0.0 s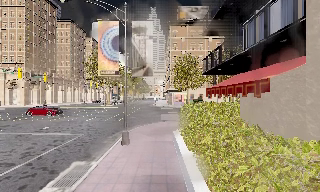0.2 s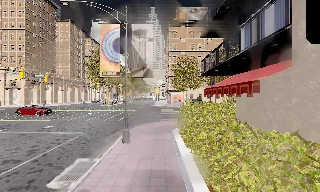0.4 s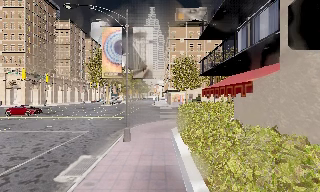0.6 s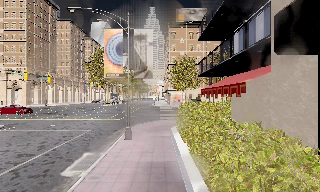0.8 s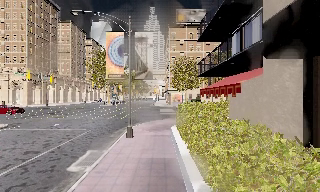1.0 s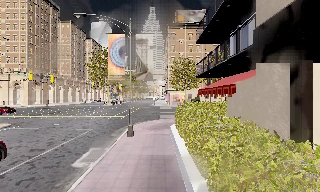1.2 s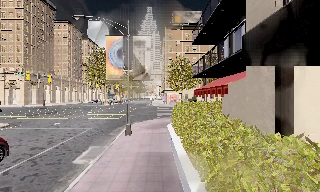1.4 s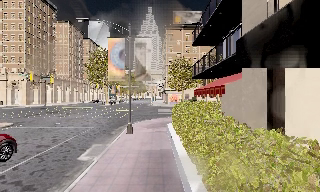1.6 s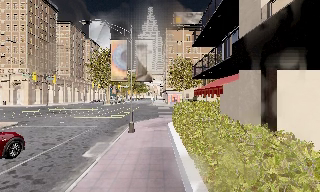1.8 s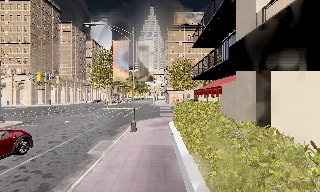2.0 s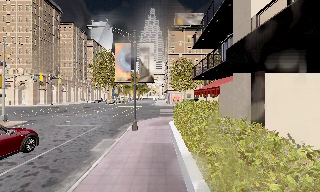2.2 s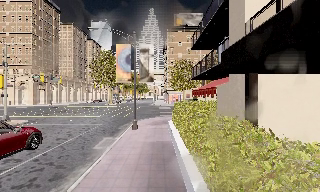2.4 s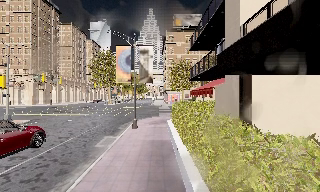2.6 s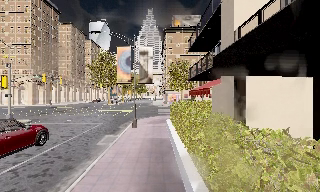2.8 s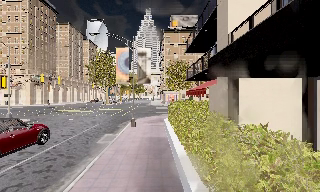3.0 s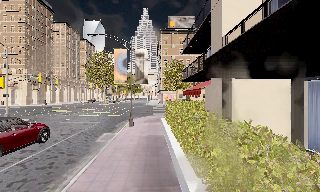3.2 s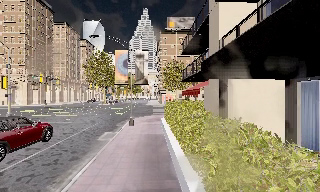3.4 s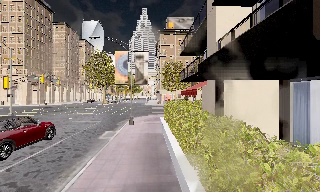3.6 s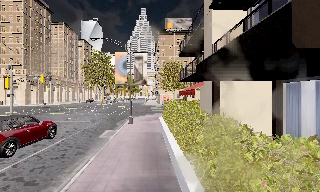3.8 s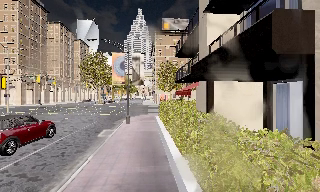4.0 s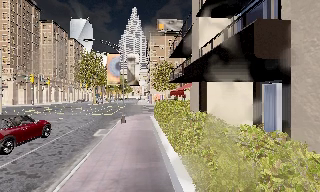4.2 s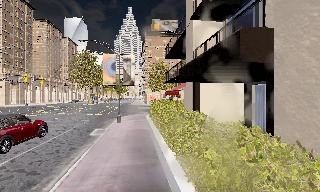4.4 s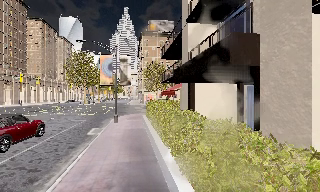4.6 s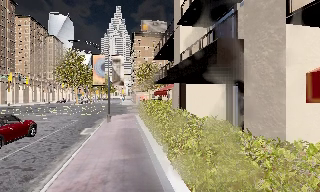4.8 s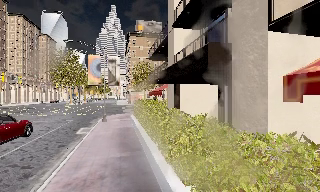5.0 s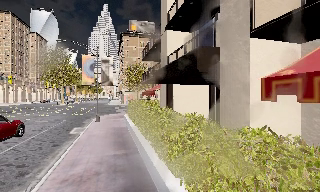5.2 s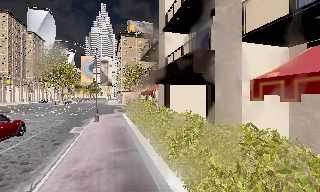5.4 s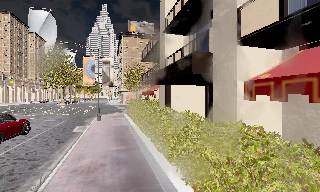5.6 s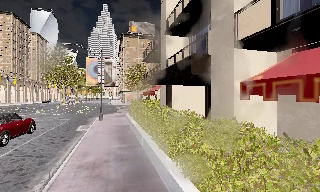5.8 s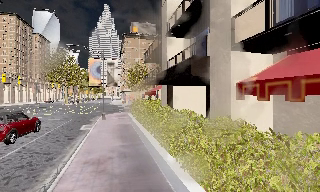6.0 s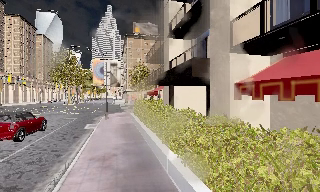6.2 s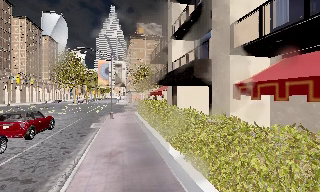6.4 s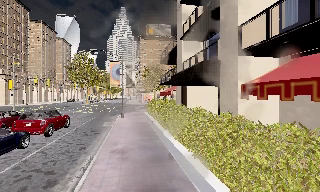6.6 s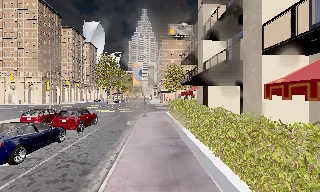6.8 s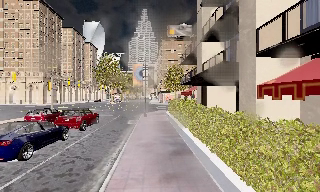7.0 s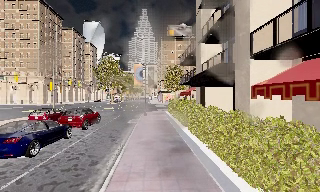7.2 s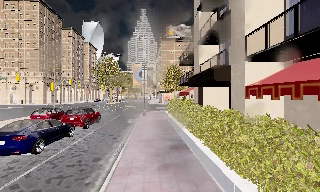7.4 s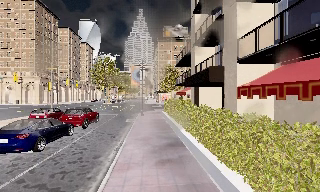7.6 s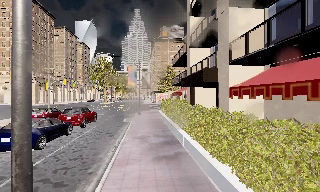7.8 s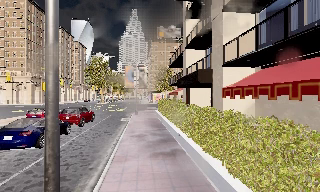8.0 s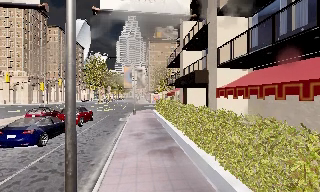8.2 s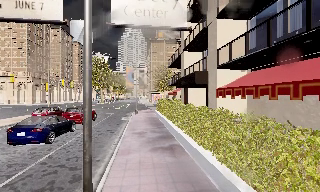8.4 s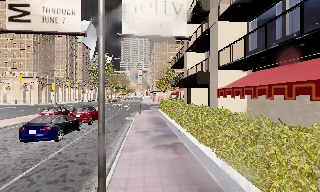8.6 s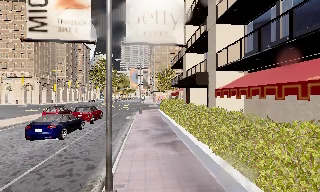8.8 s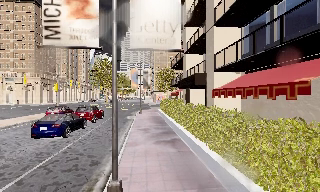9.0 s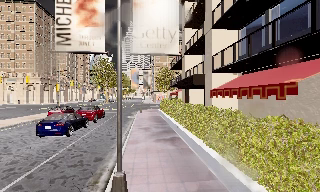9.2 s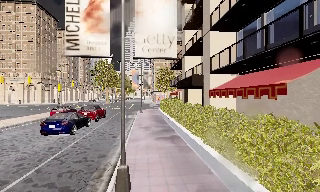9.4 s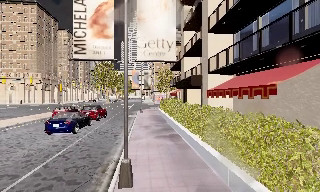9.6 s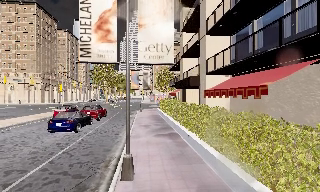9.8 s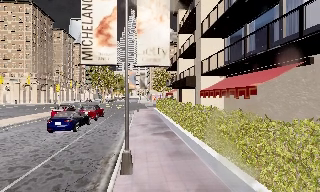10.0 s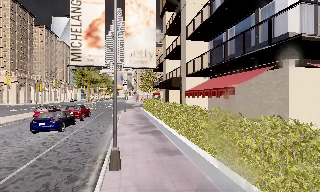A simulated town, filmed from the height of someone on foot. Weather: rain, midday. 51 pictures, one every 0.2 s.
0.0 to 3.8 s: The camera travels backward, about 7 m, so what stands in front gets smaller.
3.8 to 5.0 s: The camera swings to its right by about 10 degrees, and the scene slides to the left. It travels backward, about 2 m, so what stands in front gets smaller.
5.0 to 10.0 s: The camera travels backward, about 9 m, so what stands in front gets smaller.
The film runs backward here.
